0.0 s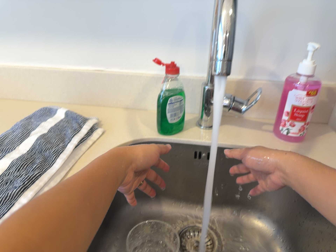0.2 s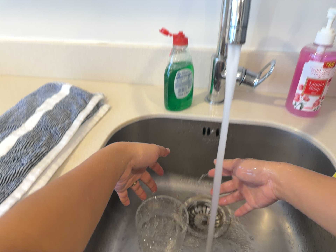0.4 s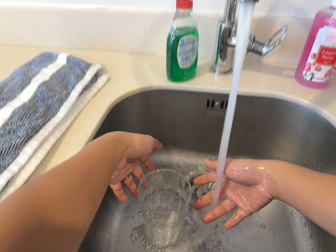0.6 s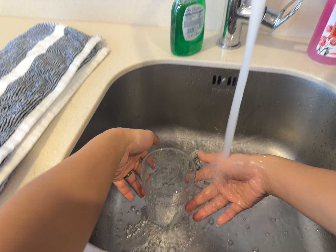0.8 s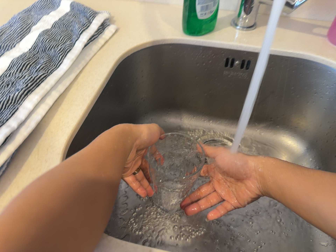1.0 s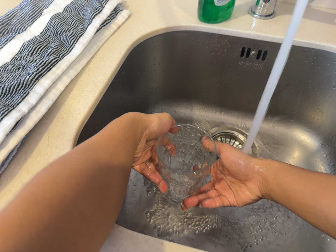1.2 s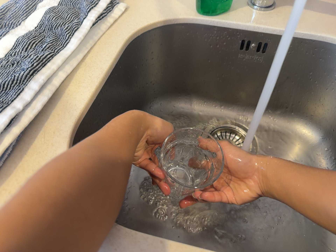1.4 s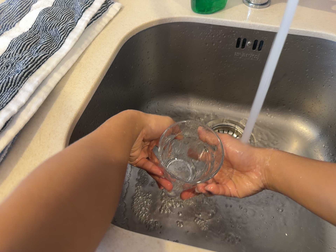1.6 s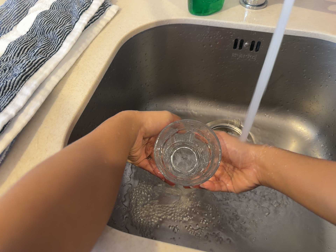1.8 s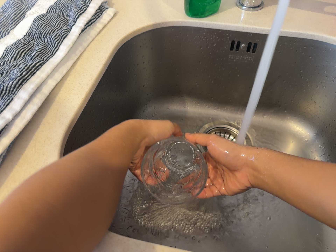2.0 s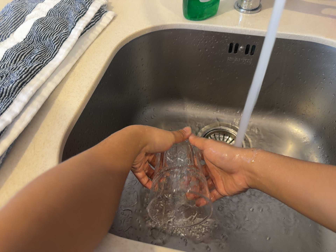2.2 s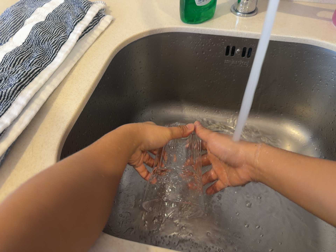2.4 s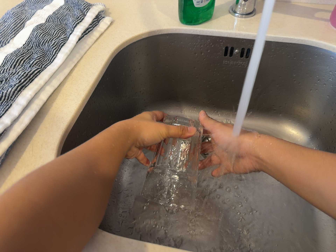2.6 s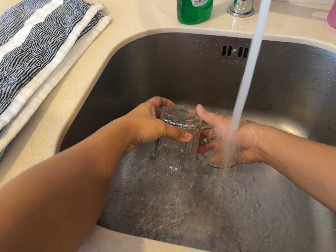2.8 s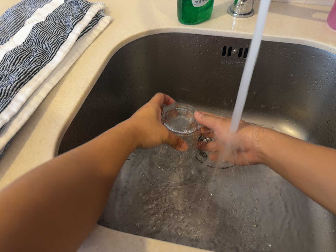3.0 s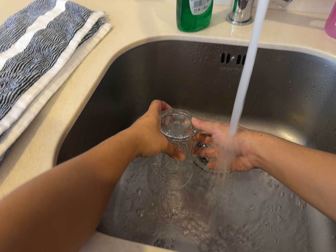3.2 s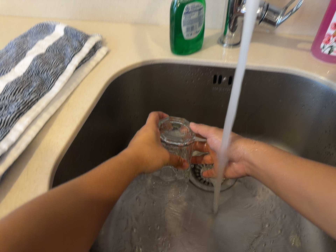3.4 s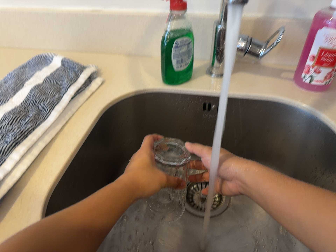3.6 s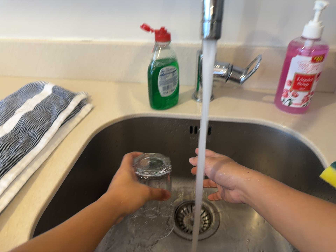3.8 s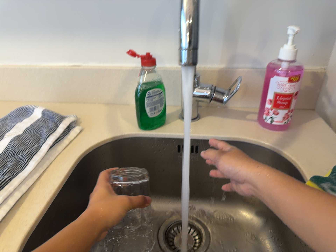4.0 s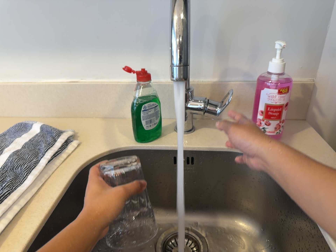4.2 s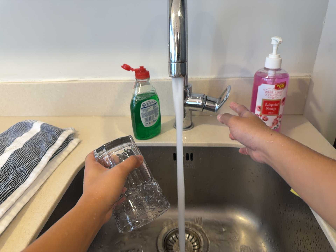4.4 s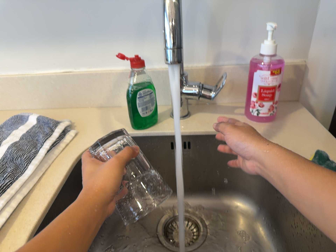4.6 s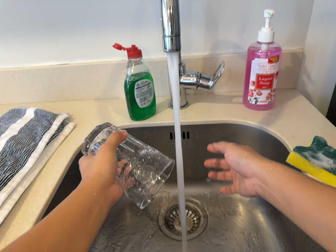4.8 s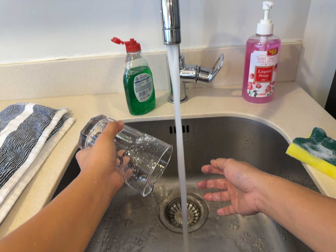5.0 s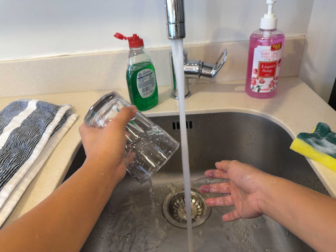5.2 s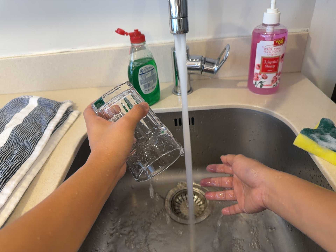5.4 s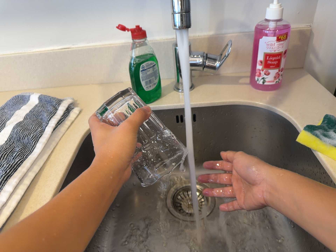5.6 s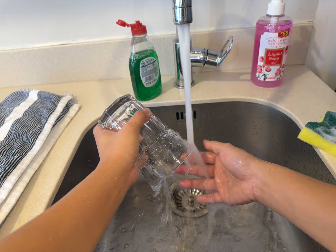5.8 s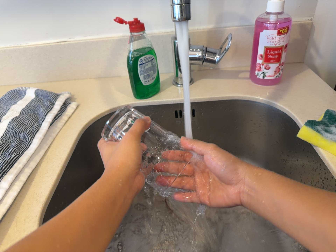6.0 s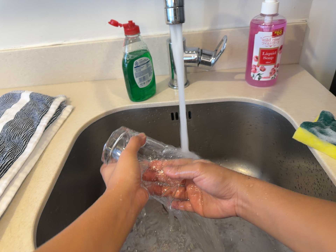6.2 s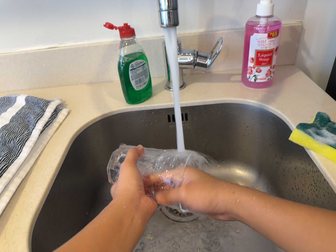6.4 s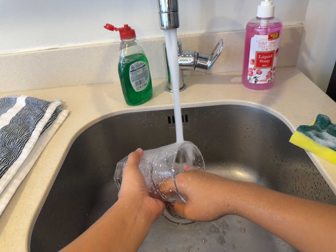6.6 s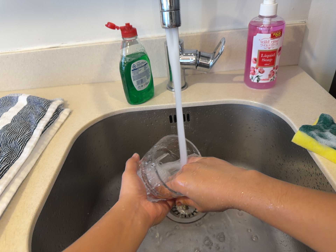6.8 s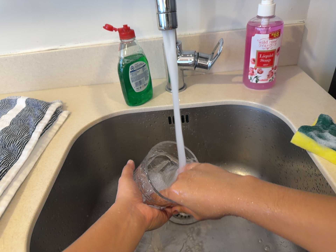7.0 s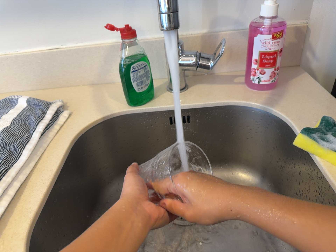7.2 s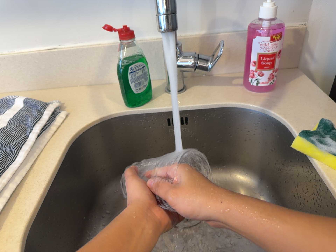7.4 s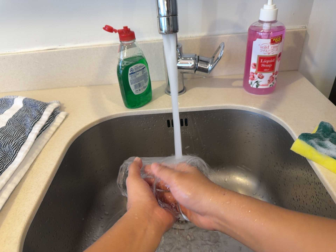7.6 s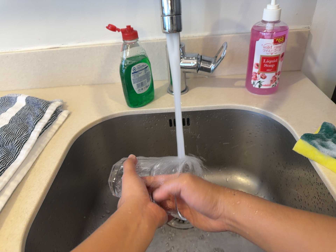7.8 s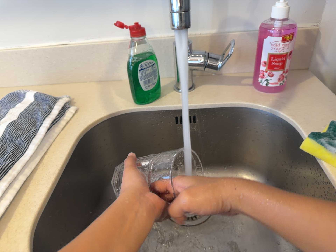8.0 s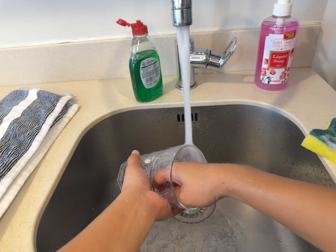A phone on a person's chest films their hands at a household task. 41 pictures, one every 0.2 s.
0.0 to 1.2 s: The camera travels forward, about 9 cm, so what stands in front looms larger. Its aim tips toward the bottom of its view by about 25 degrees, and the scene shifts upward.
1.2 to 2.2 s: The camera shifts only a little, or ends up much as it began.
2.2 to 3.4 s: The camera's aim tips toward the top of its view by about 10 degrees, and the scene shifts downward.
3.4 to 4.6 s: The camera travels backward, about 6 cm, so what stands in front gets smaller. Its aim tips toward the top of its view by about 10 degrees, and the scene shifts downward.
4.6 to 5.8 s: The camera shifts only a little, or ends up much as it began.
5.8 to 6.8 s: The camera keeps its place and its aim.
6.8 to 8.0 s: The camera shifts only a little, or ends up much as it began.
The film runs backward here.
